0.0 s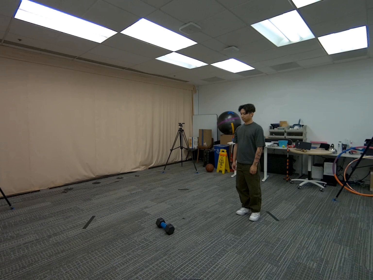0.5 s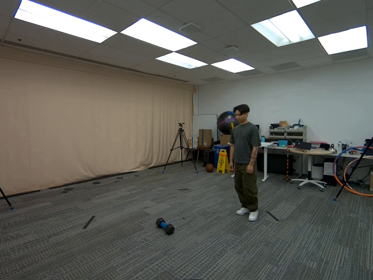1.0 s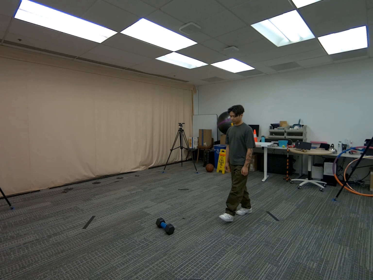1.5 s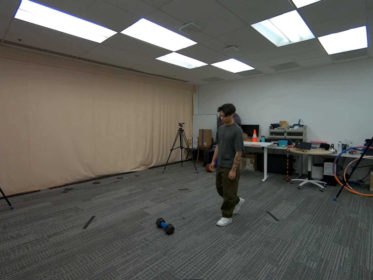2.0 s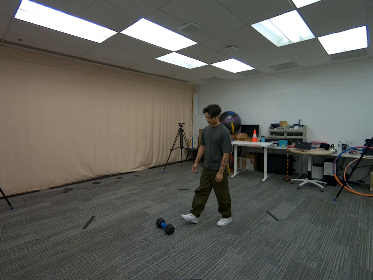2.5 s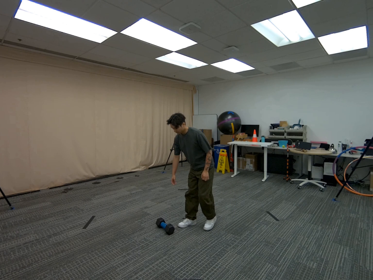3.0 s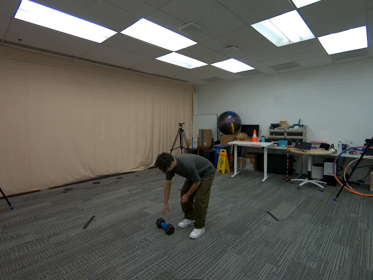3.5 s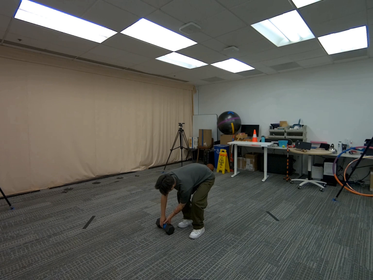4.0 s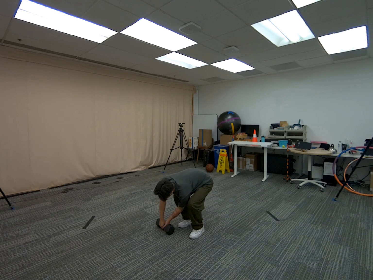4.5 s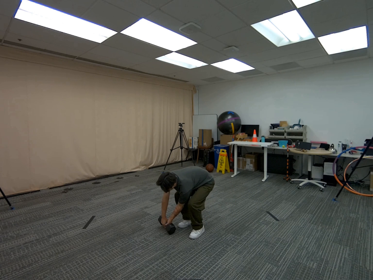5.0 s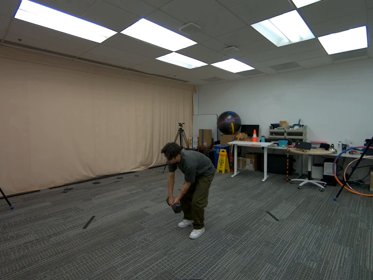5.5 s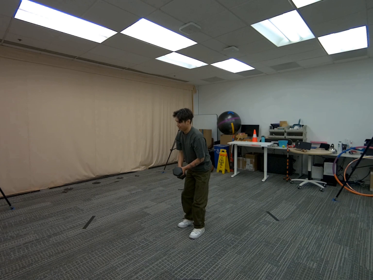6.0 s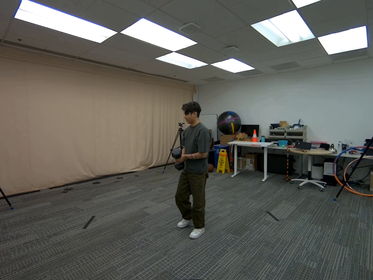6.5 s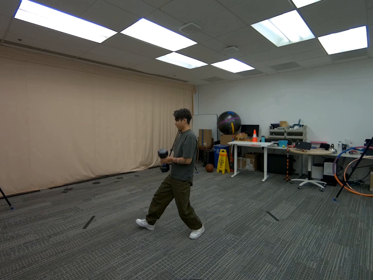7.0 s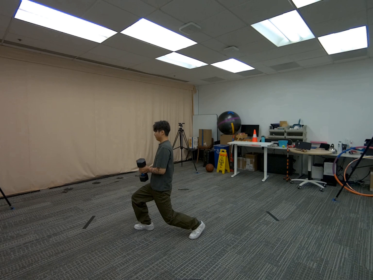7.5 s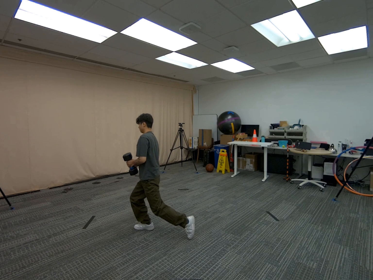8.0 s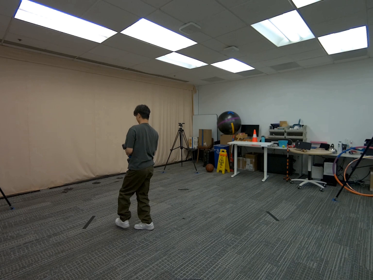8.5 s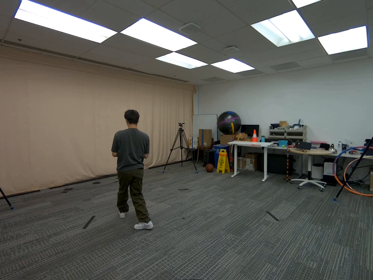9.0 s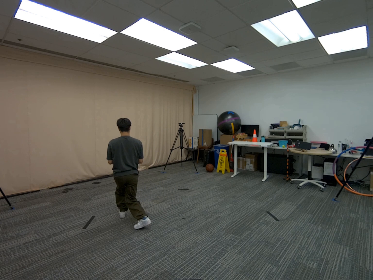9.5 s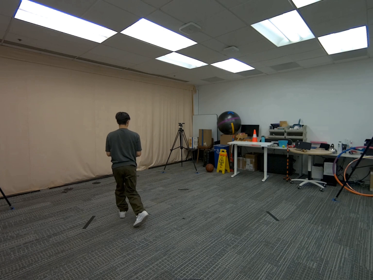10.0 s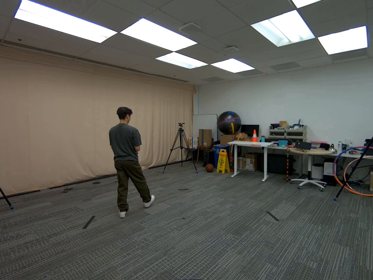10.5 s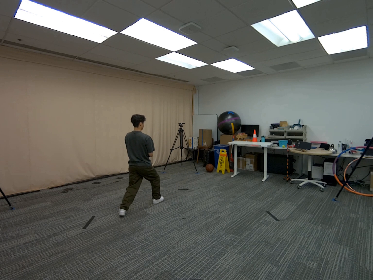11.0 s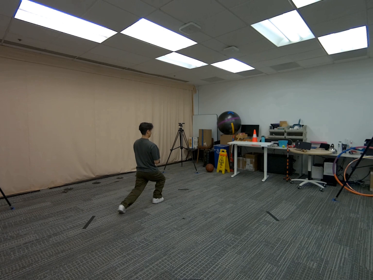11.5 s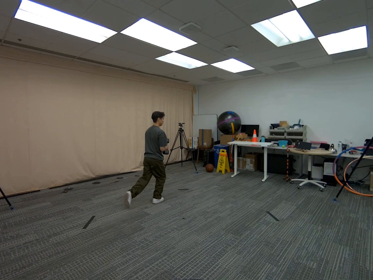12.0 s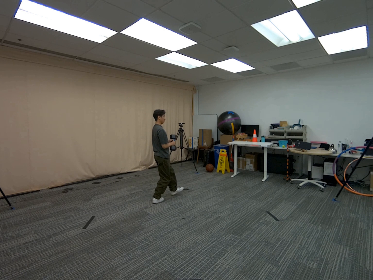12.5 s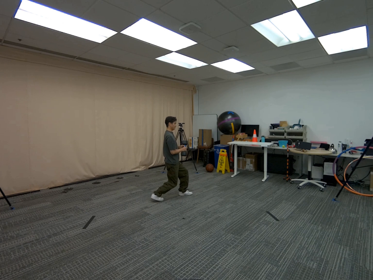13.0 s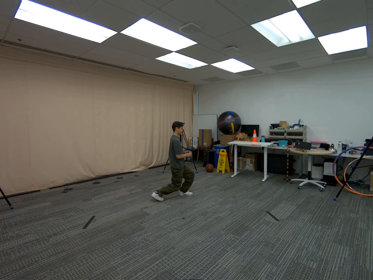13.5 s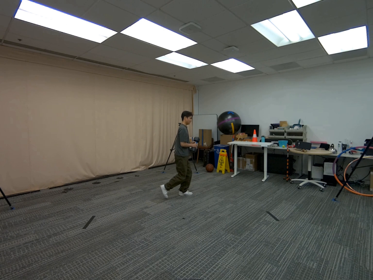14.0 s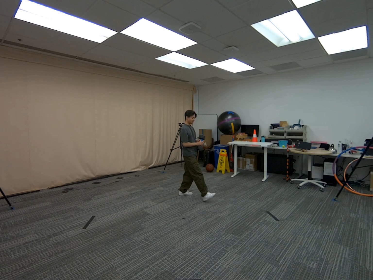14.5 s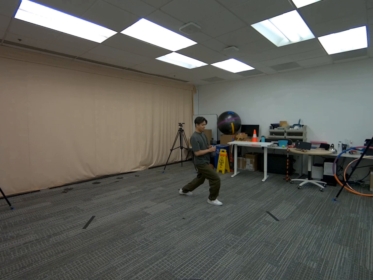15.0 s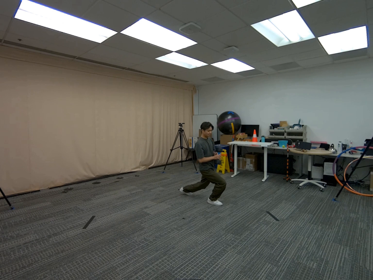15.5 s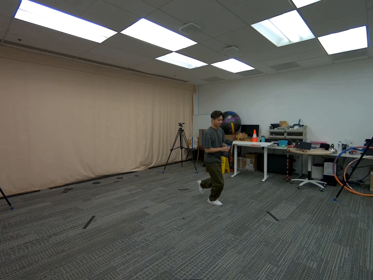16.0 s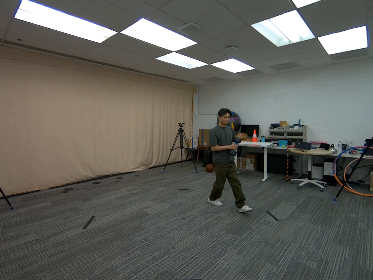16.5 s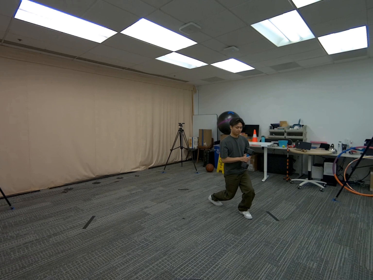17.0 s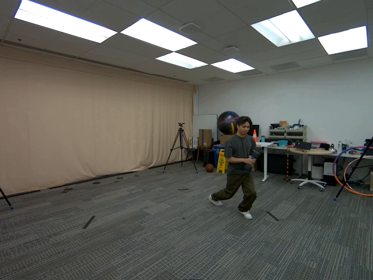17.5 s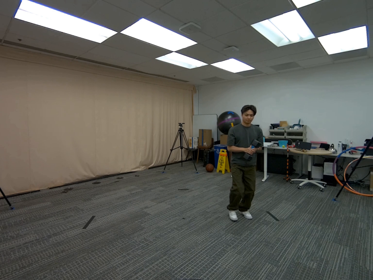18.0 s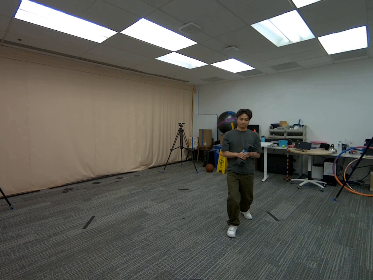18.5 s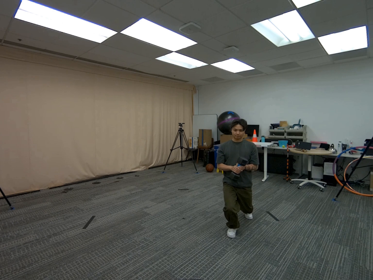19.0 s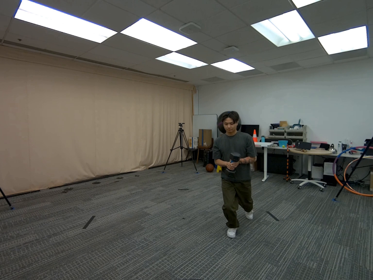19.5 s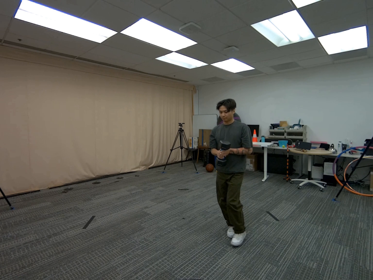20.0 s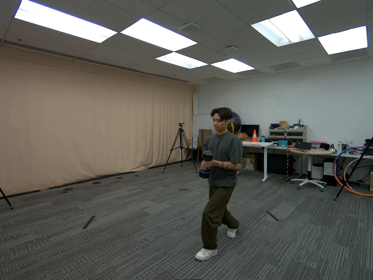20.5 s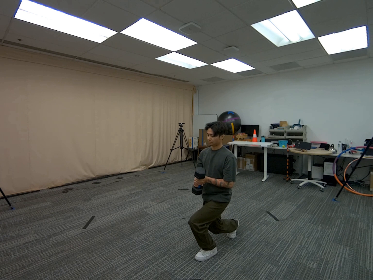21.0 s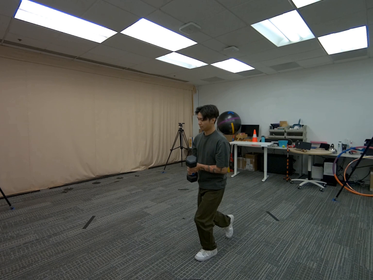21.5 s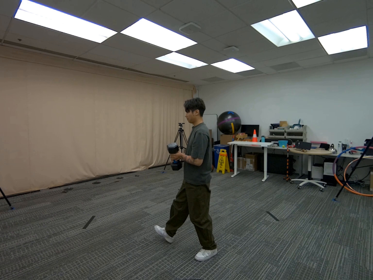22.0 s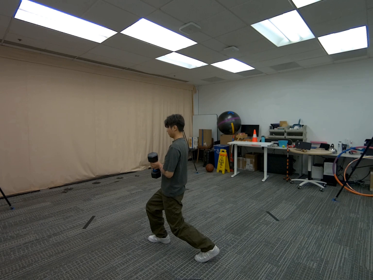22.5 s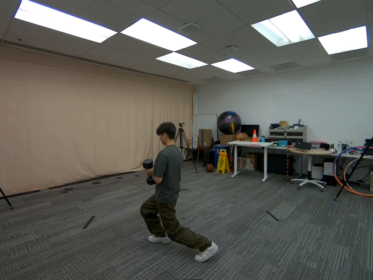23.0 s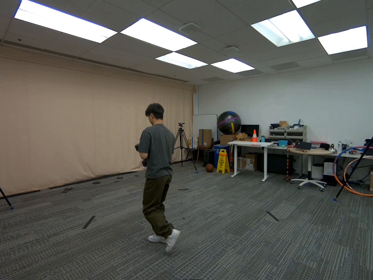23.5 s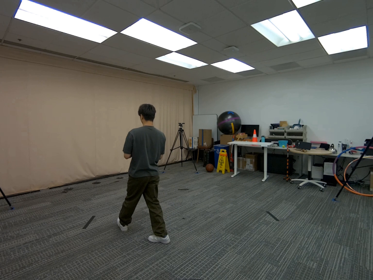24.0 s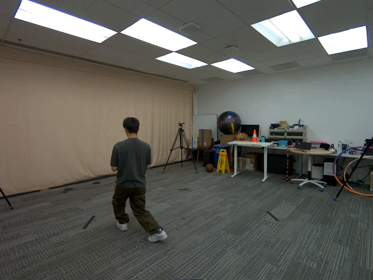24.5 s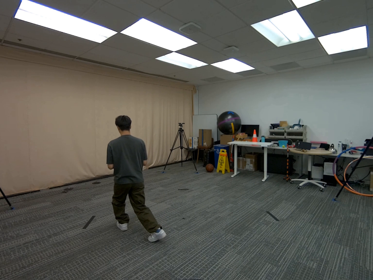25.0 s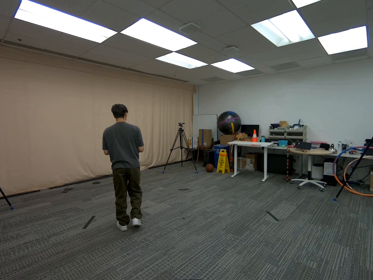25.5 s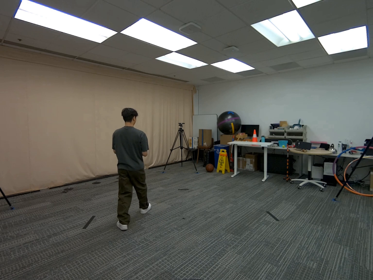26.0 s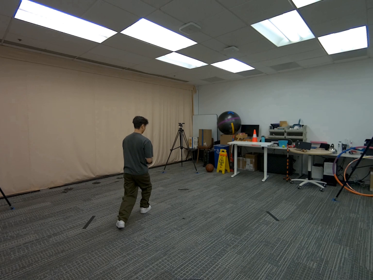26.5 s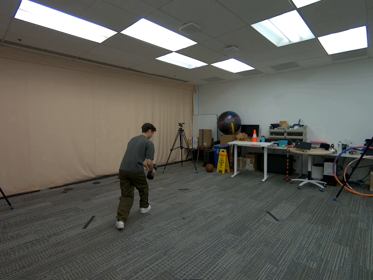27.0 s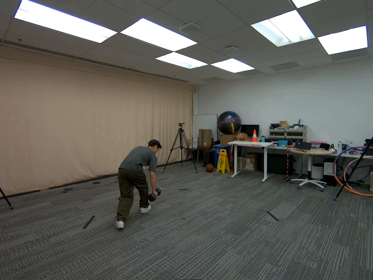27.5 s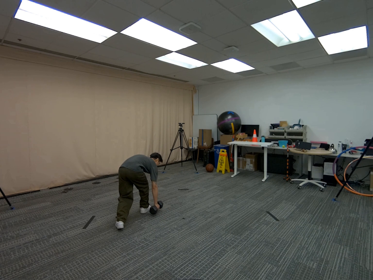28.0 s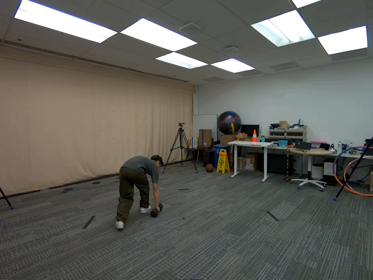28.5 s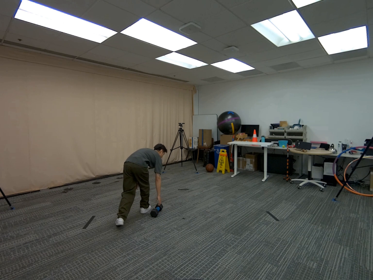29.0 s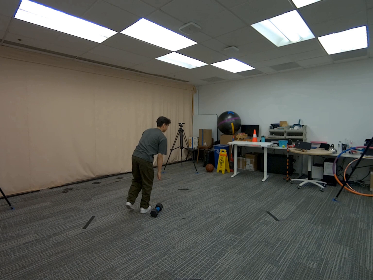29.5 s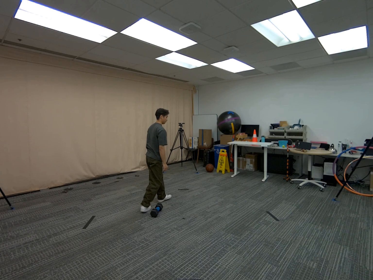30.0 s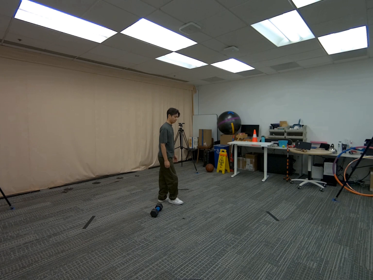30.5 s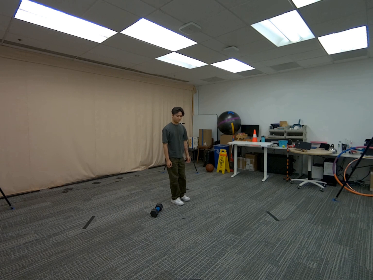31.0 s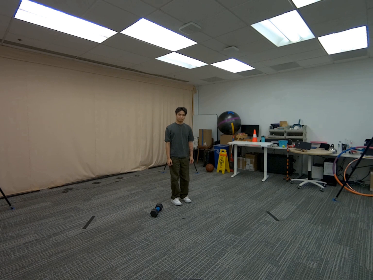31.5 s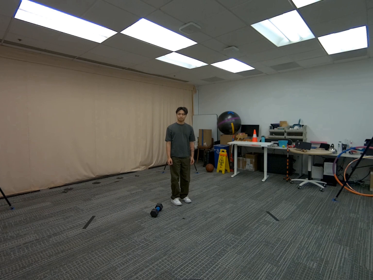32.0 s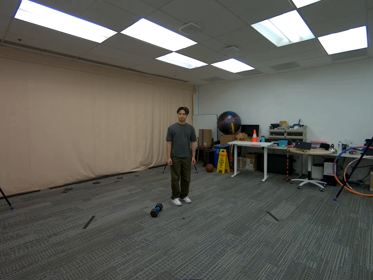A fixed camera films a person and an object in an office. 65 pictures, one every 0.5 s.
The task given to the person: Walk to the dumbbell, grasp it with both hands, and perform alternating lunges while holding it. Continue until finished, then place the dumbbell on the ground.
